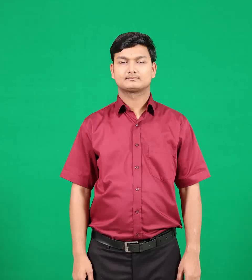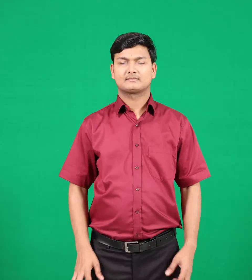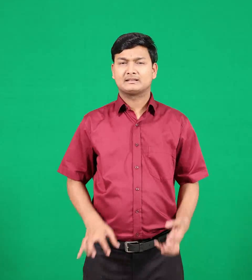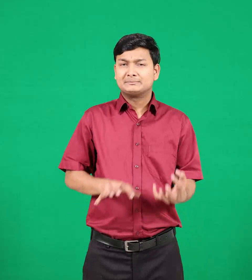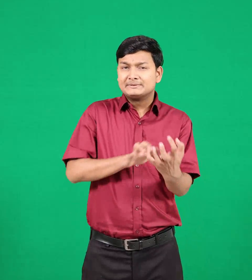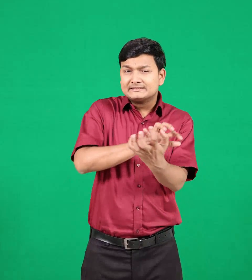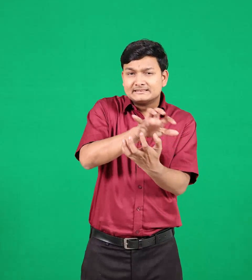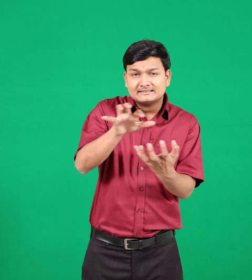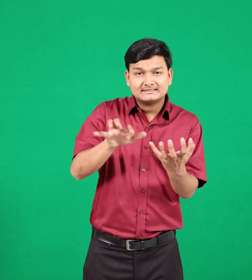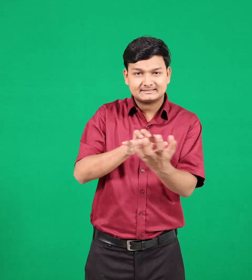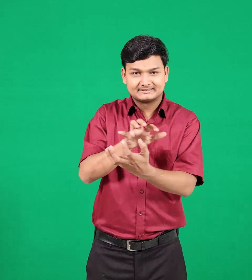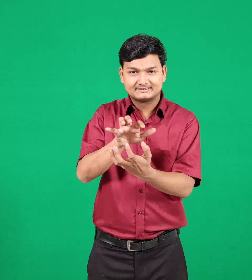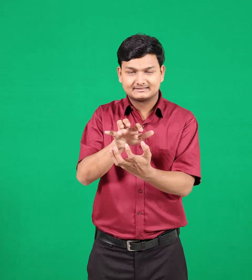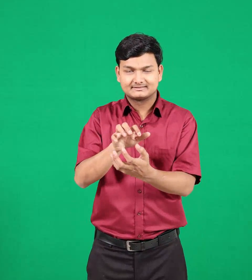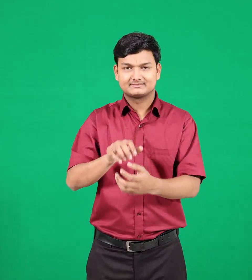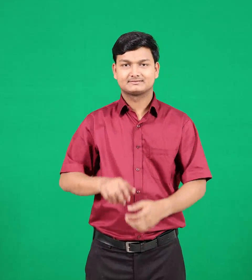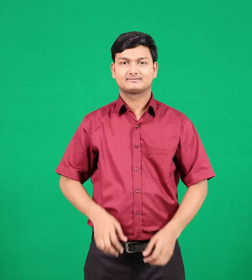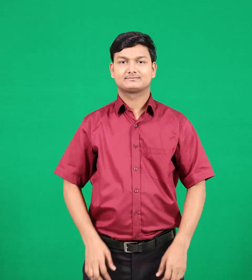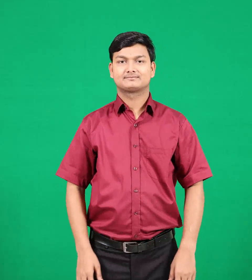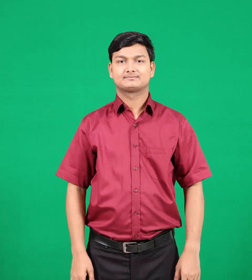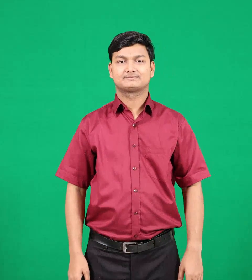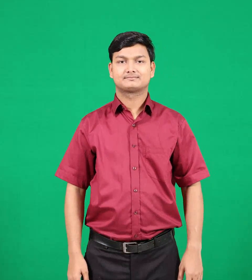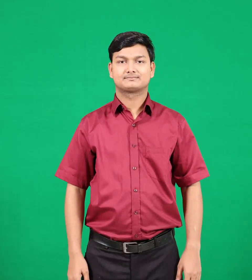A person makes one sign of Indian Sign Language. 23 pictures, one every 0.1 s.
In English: mix
